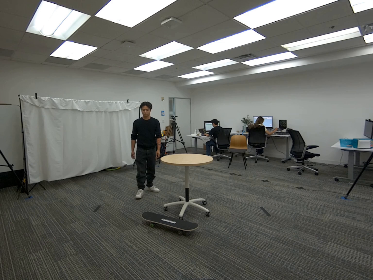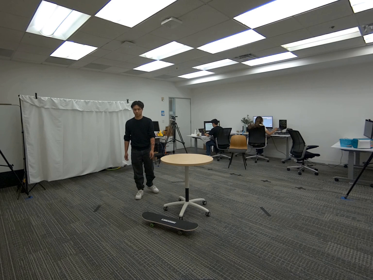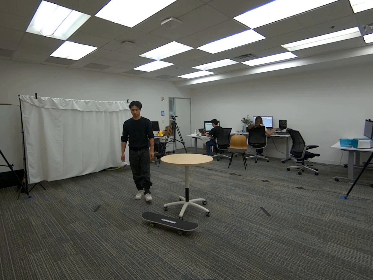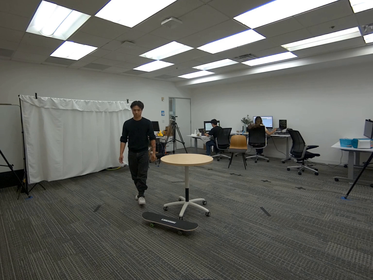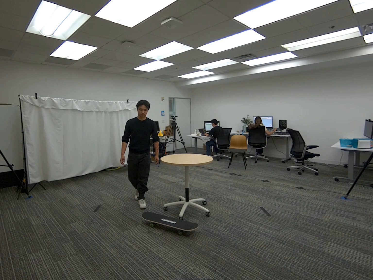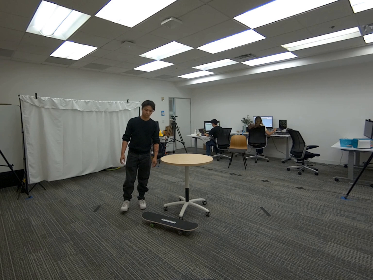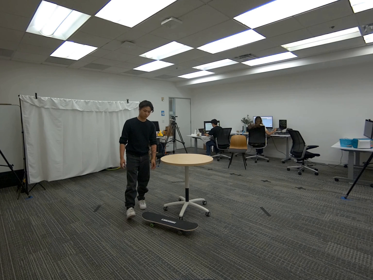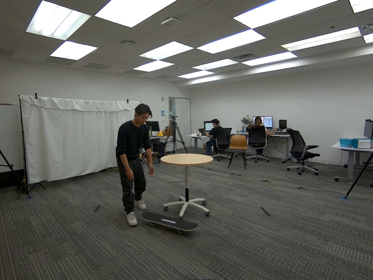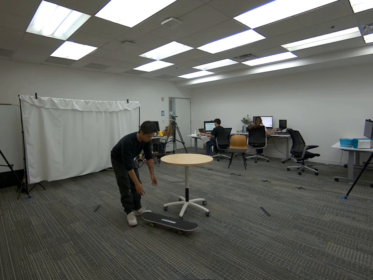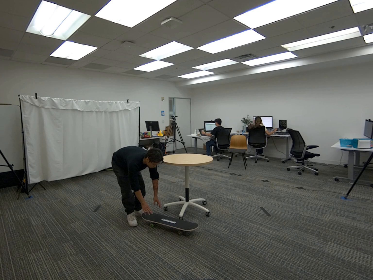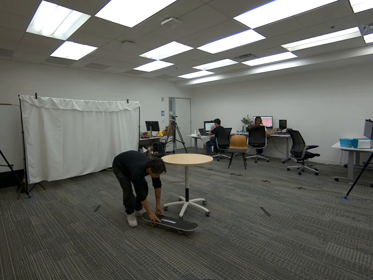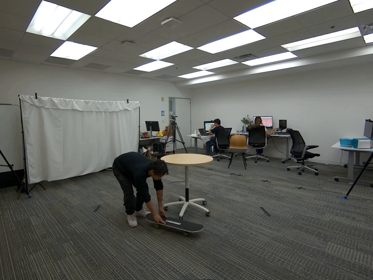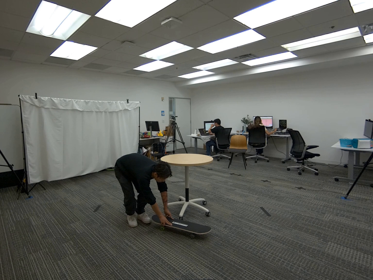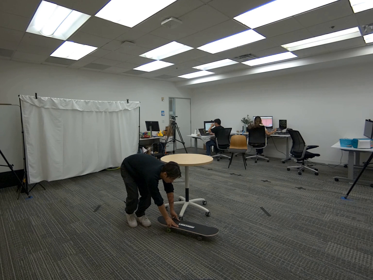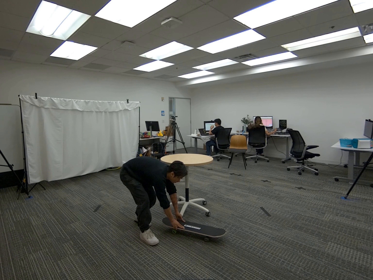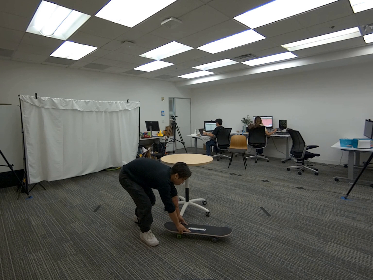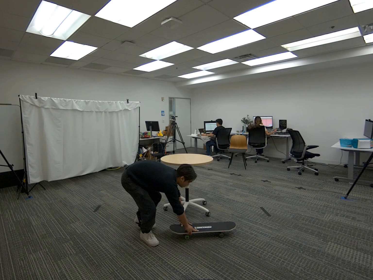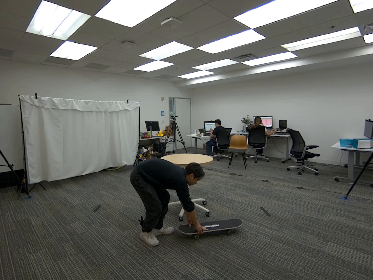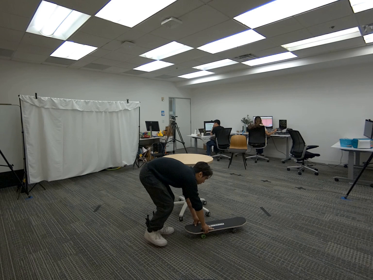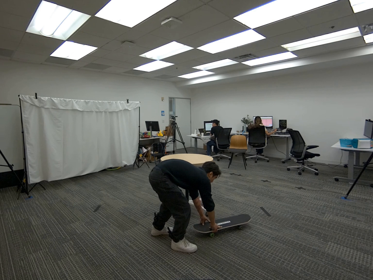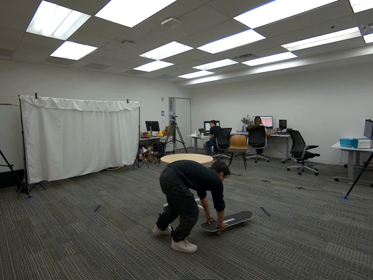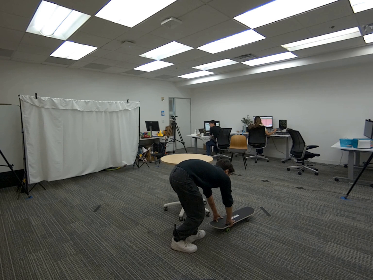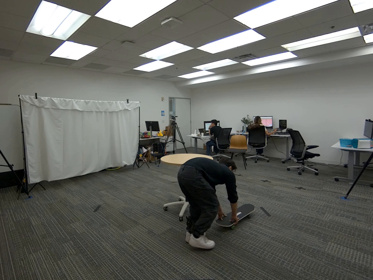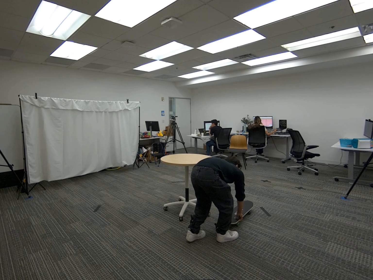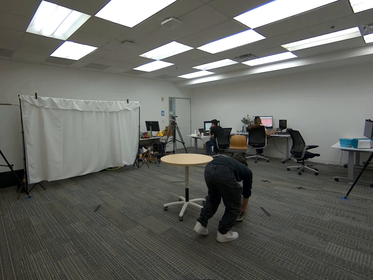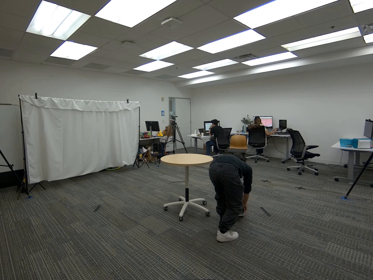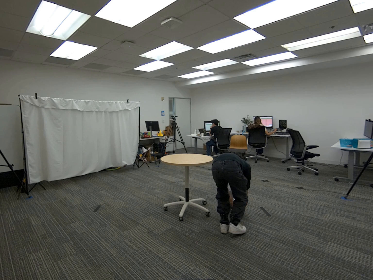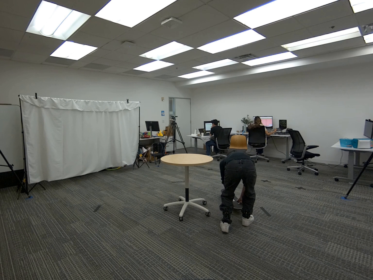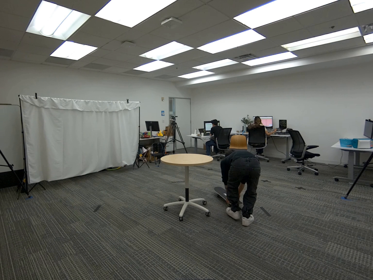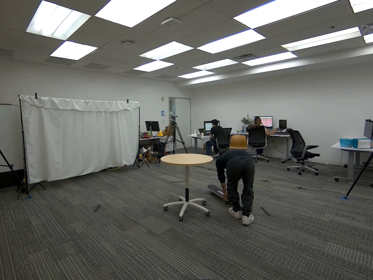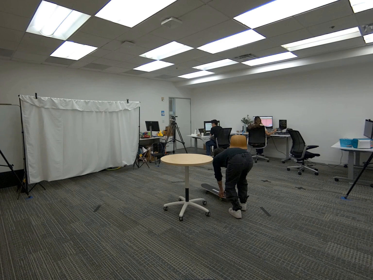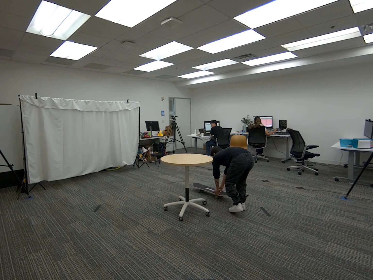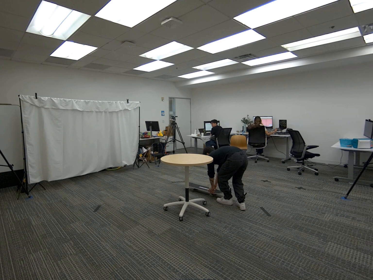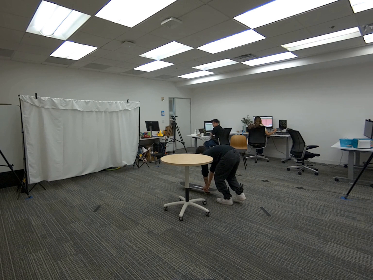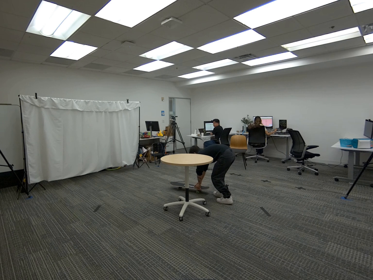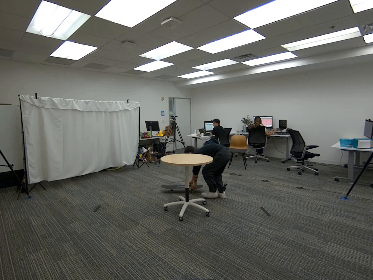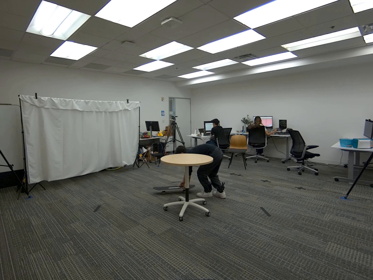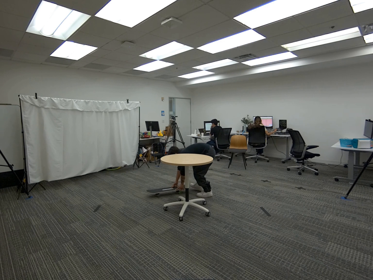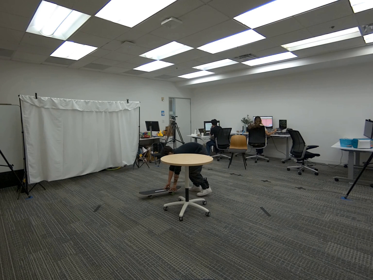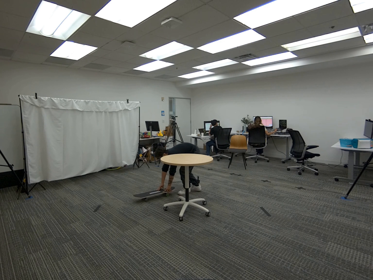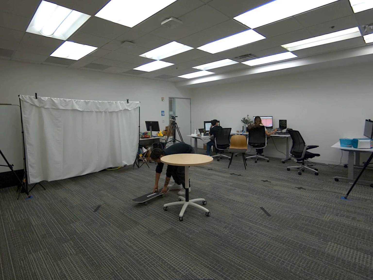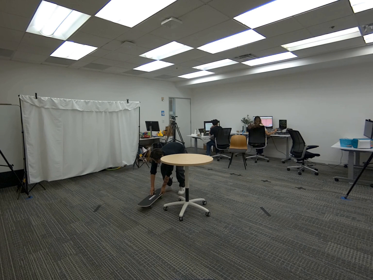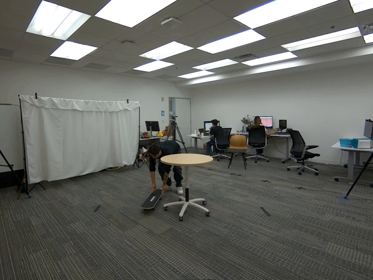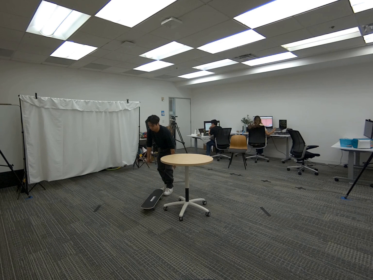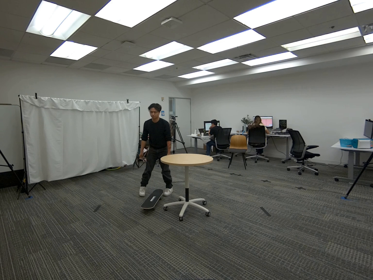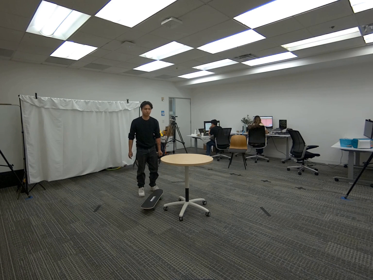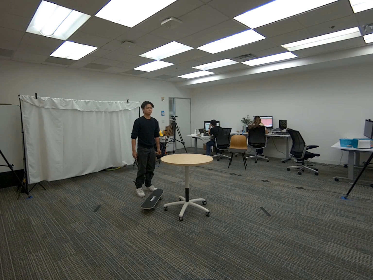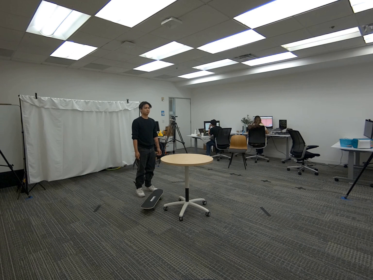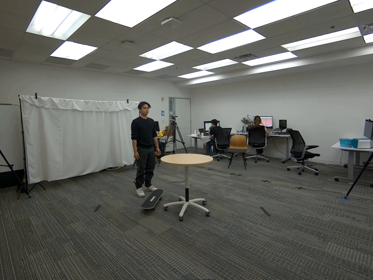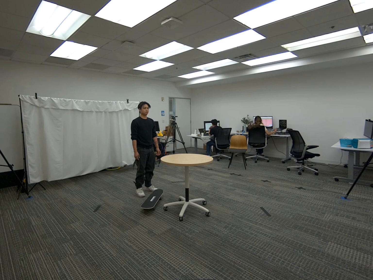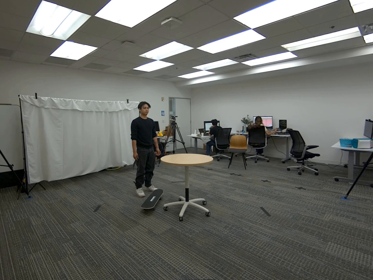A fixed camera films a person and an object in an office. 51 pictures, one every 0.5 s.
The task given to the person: Walk to the skateboard on the ground next to the round table, bend down to the skateboard and use your hands to push the skateboard around the round table.
